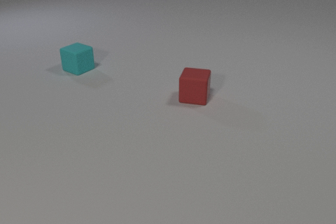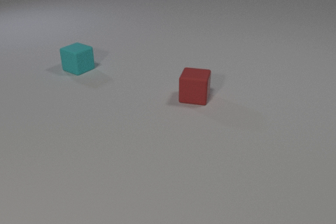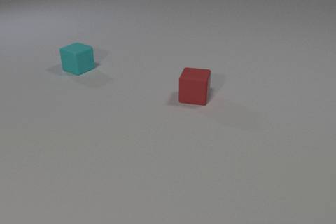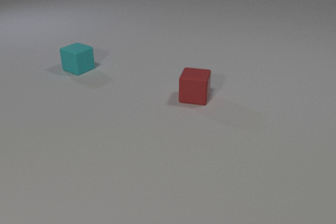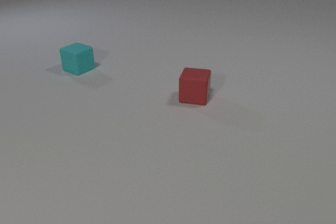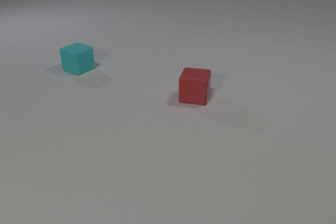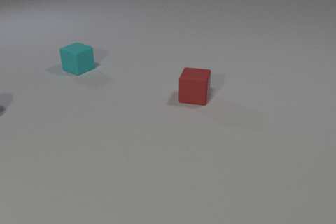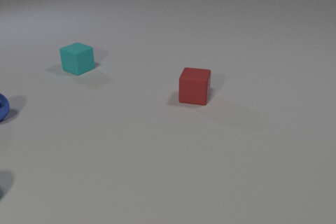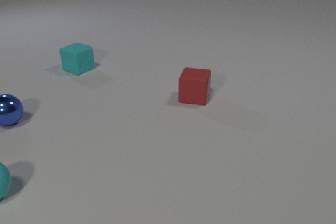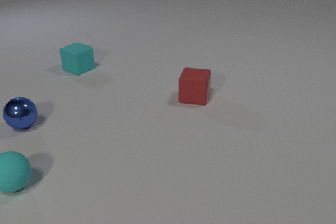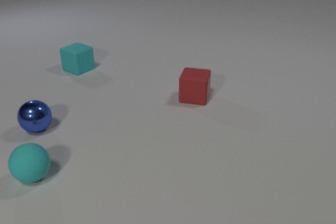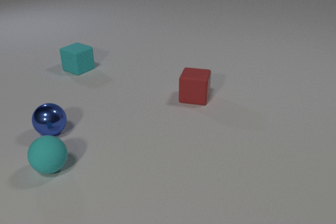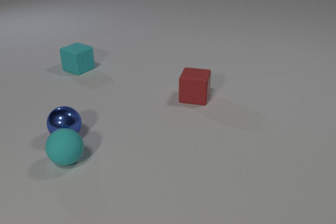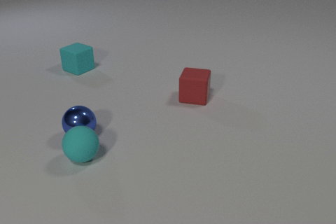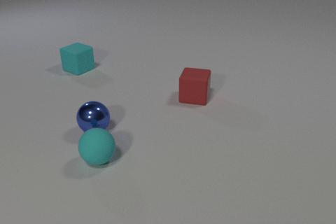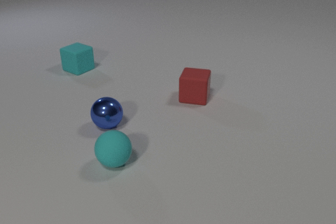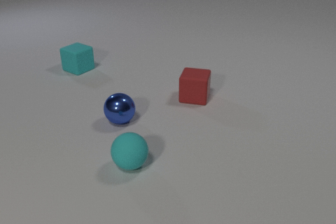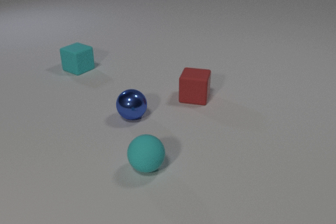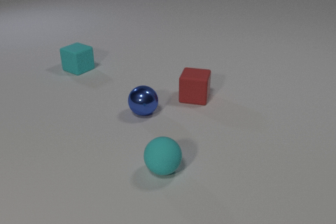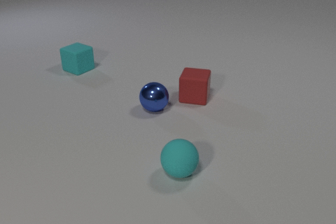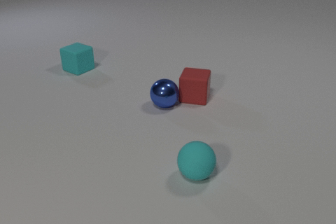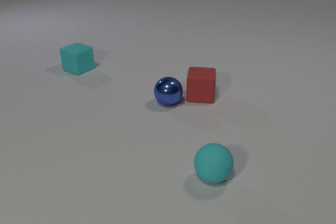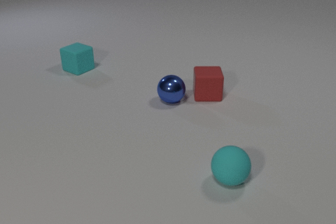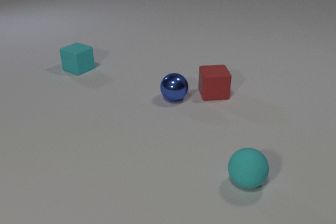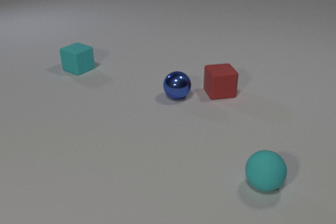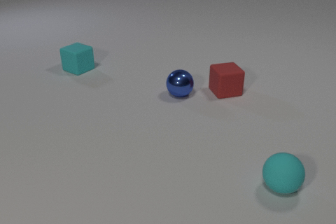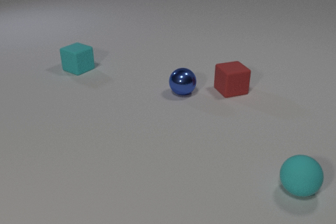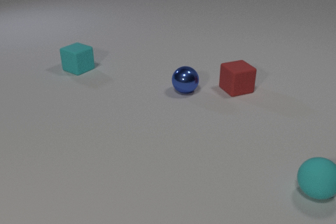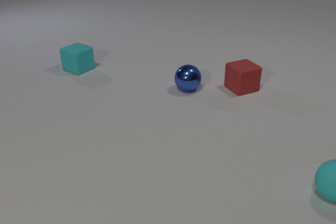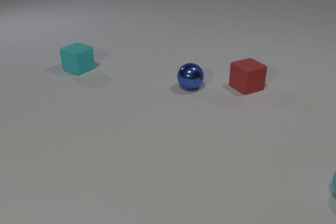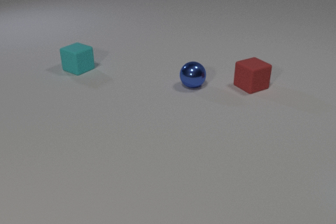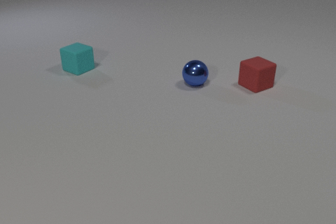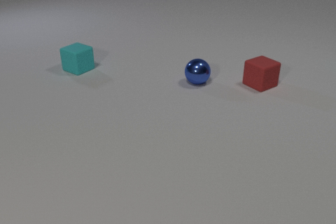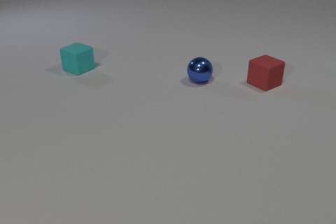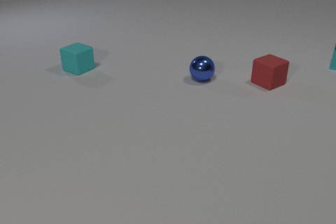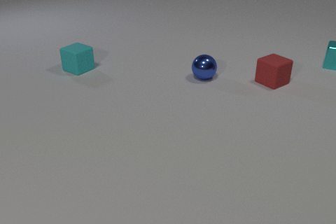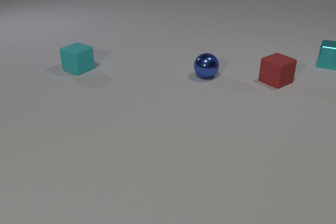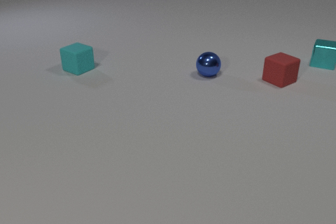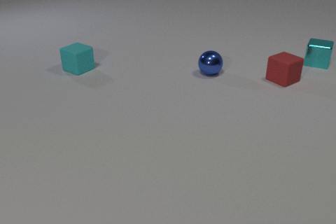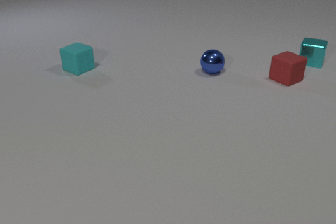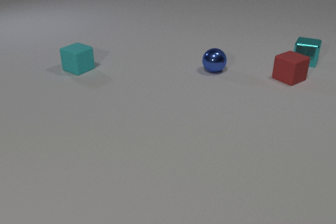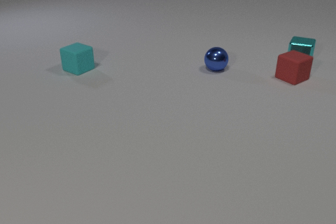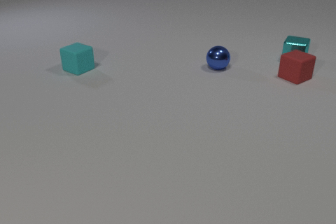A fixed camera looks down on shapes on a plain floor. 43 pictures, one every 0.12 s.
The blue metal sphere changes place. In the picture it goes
to the right.
The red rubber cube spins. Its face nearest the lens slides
to the right.
0.00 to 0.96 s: The blue metal sphere comes in at the left edge, rolls to the right and toward the camera. The cyan rubber sphere comes in at the left edge.
0.96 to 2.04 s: The blue metal sphere rolls to the right. The cyan rubber sphere rolls to the right. The blue metal sphere and the cyan rubber sphere collide.
2.04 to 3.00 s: The blue metal sphere rolls to the right and away from the camera. The cyan rubber sphere rolls to the right. The red rubber cube slides to the right and away from the camera, spins so that its near face slides to the right, counterclockwise seen from above. The blue metal sphere and the red rubber cube collide.
3.00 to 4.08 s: The blue metal sphere rolls away from the camera and to the right. The cyan rubber sphere rolls to the right, leaves at the right edge. The red rubber cube slides to the right and away from the camera, spins counterclockwise seen from above by about 15 degrees, its near face sliding to the right. The cyan metal cube comes in at the right edge.
4.08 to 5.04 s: The blue metal sphere rolls away from the camera and to the right. The red rubber cube slides to the right and away from the camera. The cyan metal cube slides to the left.
What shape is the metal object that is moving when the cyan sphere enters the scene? sphere.
How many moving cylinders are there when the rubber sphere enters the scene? 0.
Are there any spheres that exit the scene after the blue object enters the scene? yes.
